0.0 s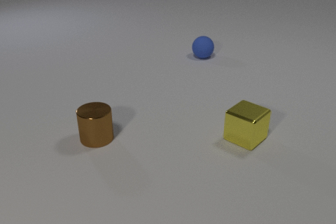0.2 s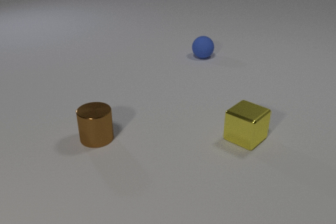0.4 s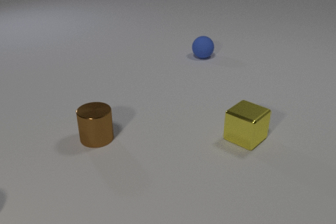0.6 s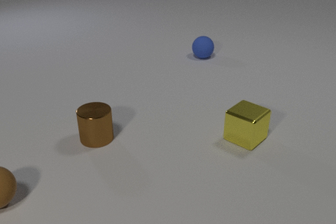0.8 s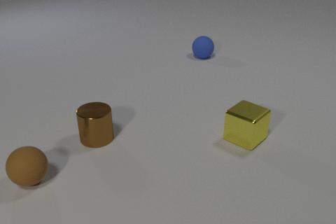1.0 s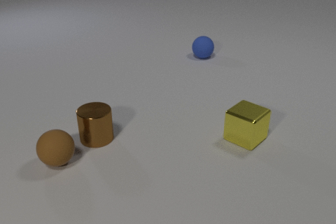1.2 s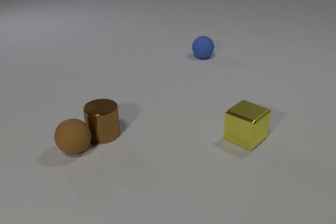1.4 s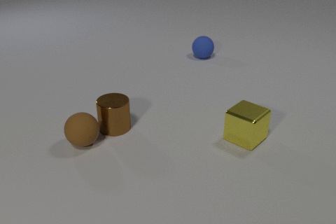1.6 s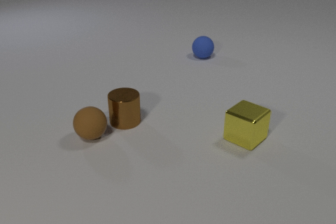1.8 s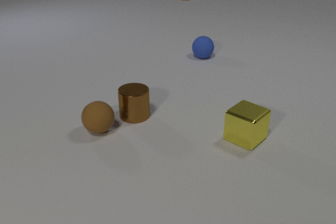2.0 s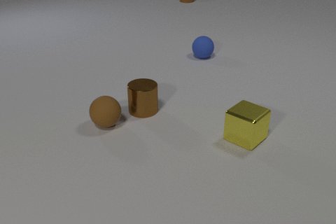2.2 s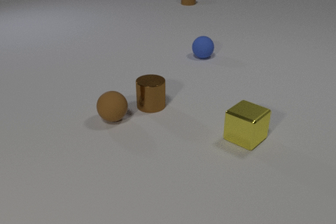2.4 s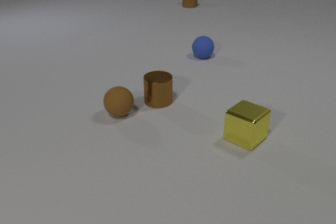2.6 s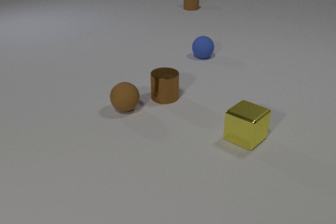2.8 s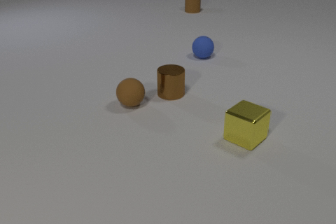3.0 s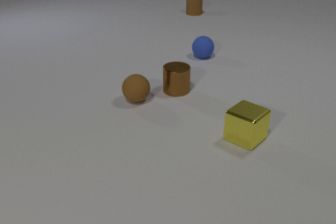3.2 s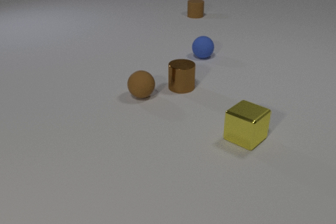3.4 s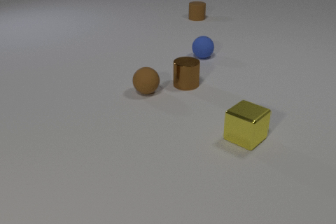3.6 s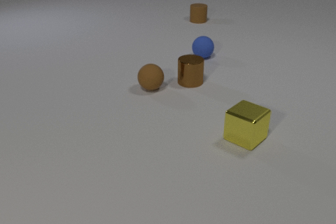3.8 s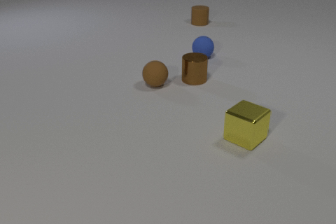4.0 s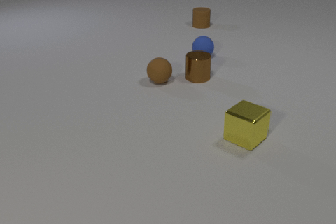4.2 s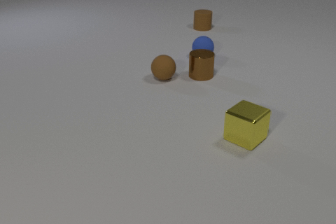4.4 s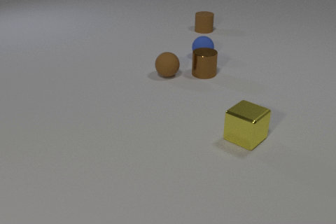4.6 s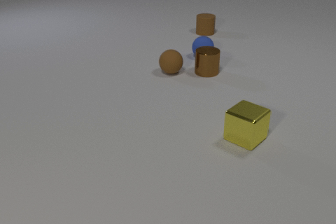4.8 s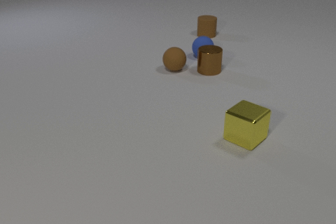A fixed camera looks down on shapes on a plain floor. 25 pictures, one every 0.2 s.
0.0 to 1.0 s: The brown rubber sphere comes in at the left edge, rolls to the right and away from the camera.
1.0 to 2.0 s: The brown rubber sphere rolls away from the camera and to the right. The brown metal cylinder slides away from the camera and to the right. The brown rubber cylinder comes in at the top edge, slides toward the camera. The brown rubber sphere and the brown metal cylinder collide.
2.0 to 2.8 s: The brown rubber sphere rolls away from the camera and to the right. The brown metal cylinder slides away from the camera and to the right. The brown rubber cylinder slides toward the camera.
2.8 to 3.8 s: The brown rubber sphere rolls away from the camera and to the right. The brown metal cylinder slides away from the camera and to the right. The brown rubber cylinder slides toward the camera.
3.8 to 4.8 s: The brown rubber sphere rolls away from the camera and to the right. The brown metal cylinder slides away from the camera and to the right. The brown rubber cylinder slides toward the camera.
What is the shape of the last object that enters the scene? cylinder.
How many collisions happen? 1.
What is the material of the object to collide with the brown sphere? metal.
